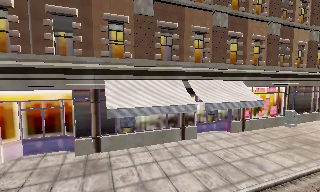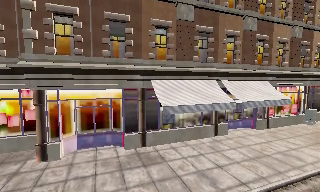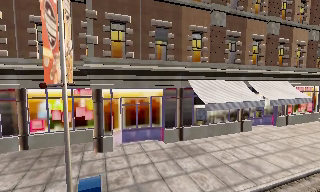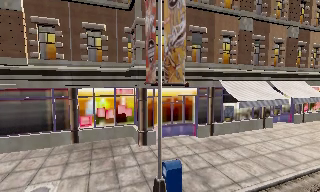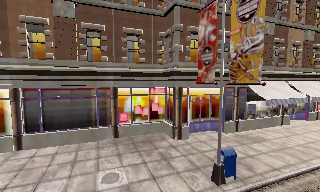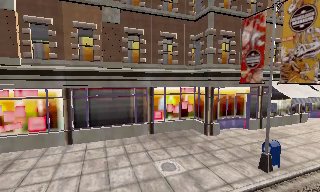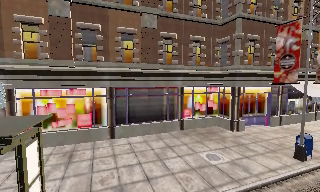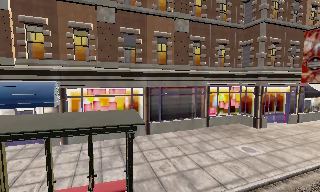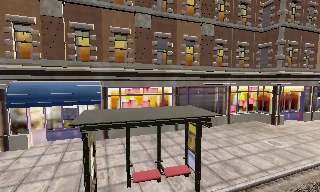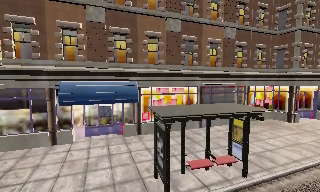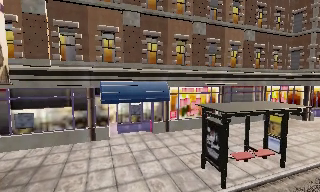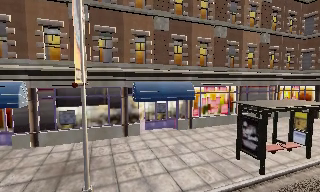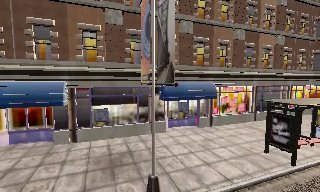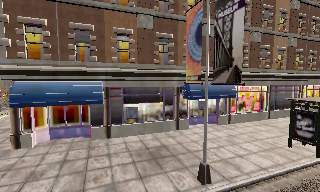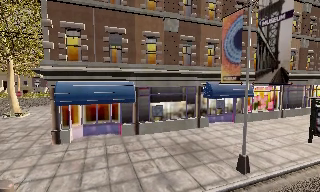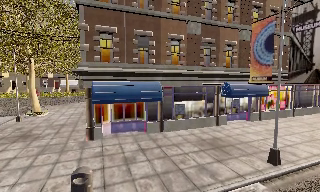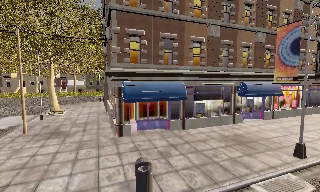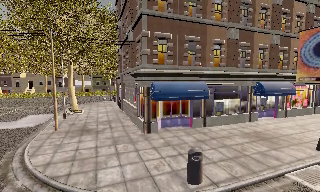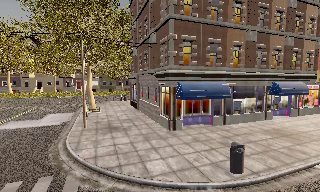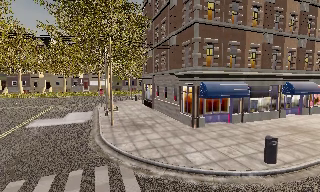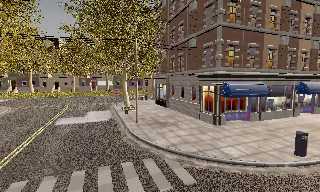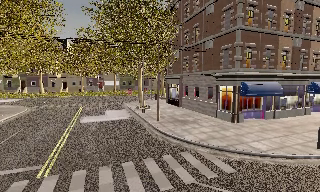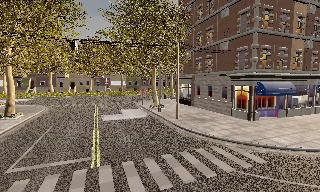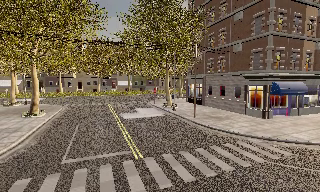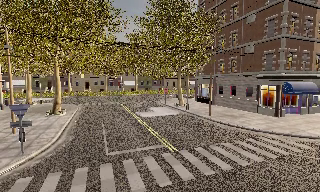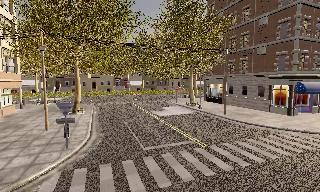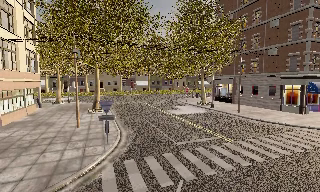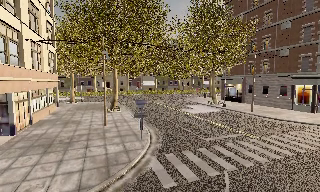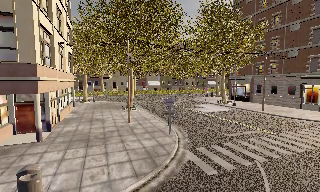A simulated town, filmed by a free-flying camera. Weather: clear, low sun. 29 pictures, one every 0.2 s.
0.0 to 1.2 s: The camera travels to its left, about 14 m, so close, fixed things drift to the right.
1.2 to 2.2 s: The camera travels to its left and backward, about 11 m, so close, fixed things drift to the right.
2.2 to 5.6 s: The camera travels to its left, about 35 m, so close, fixed things drift to the right.
The film runs forward here.
